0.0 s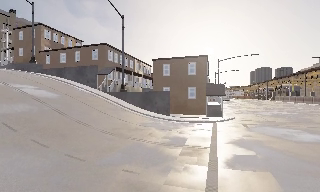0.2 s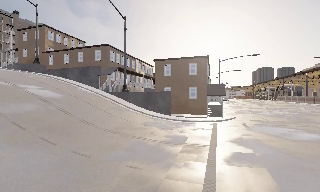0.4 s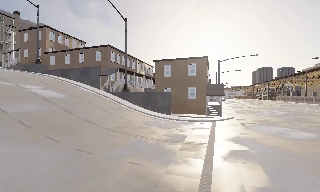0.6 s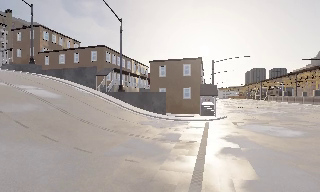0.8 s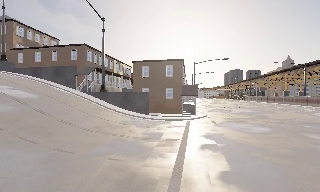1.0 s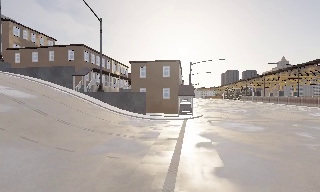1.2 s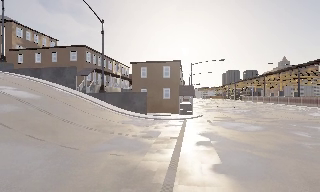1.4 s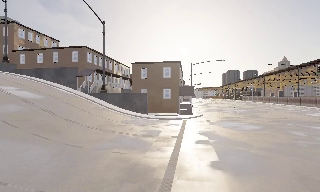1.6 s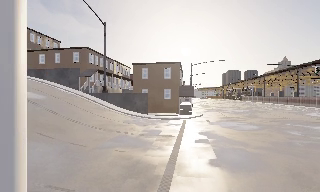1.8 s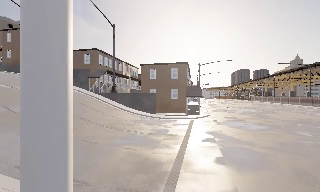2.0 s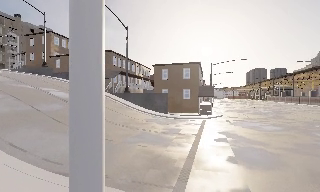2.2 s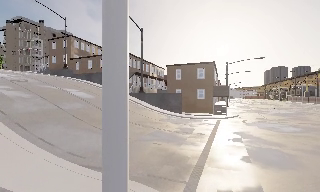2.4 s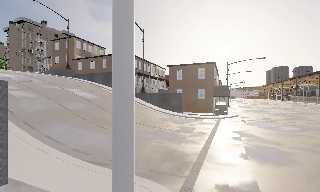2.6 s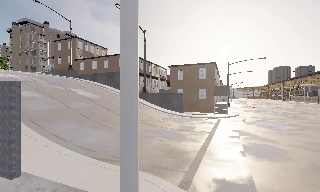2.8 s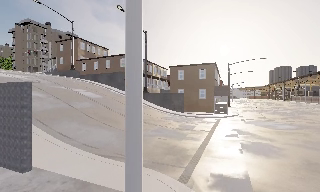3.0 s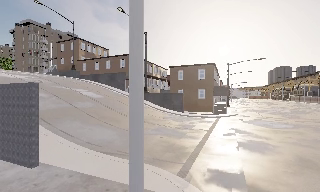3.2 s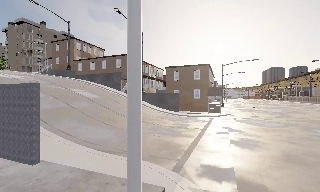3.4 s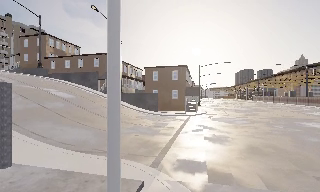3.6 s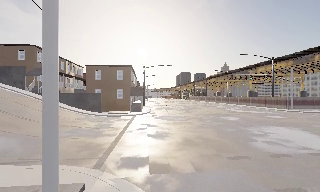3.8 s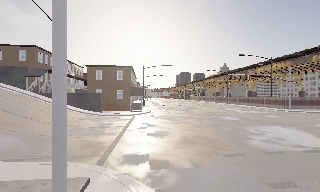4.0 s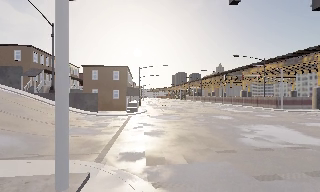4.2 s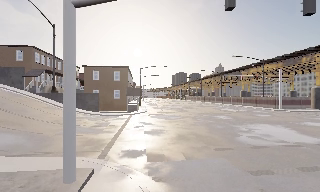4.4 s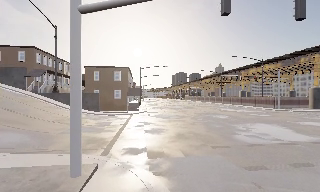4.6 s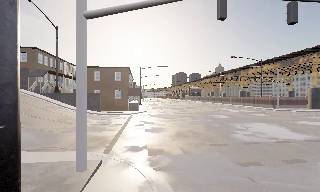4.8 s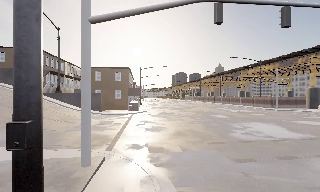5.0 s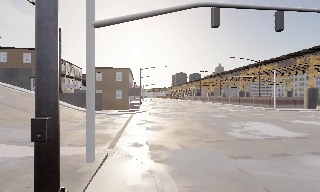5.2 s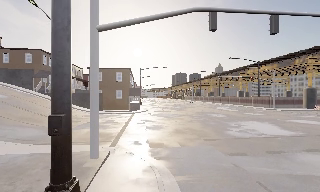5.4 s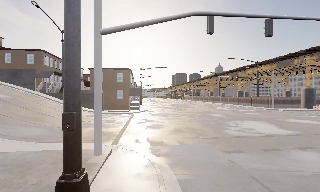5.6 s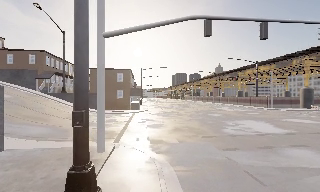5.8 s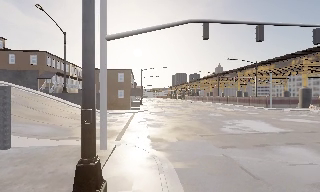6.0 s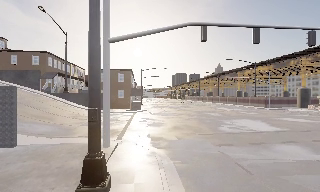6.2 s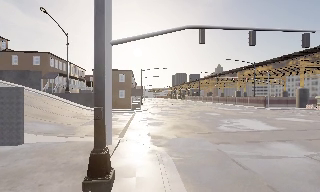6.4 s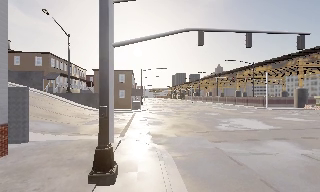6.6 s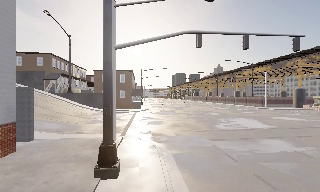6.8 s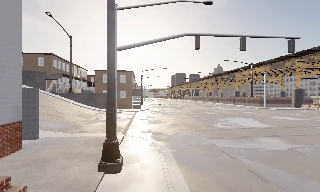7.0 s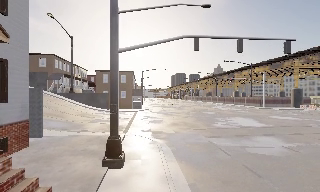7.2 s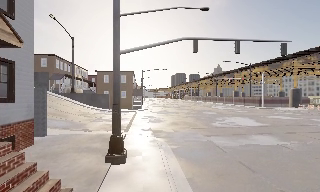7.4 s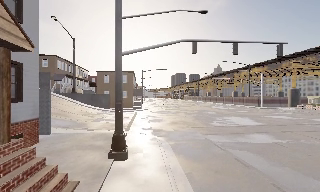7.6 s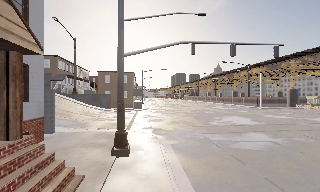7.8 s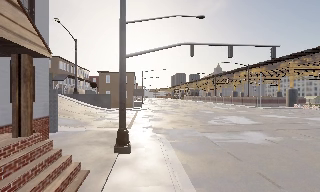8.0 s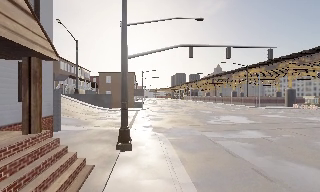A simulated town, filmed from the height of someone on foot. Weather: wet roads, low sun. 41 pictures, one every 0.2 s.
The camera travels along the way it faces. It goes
backward.
0.0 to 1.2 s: The camera travels backward, about 2 m, so what stands in front gets smaller.
1.2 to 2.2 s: The camera pans to its left, which is counterclockwise from overhead, by about 10 degrees. It travels backward, about 1.5 m, so what stands in front gets smaller.
2.2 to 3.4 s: The camera travels backward, about 2 m, so what stands in front gets smaller.
3.4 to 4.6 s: The scene slides to the left, as the camera pans about 20 degrees to its right. It travels backward, about 2 m, so what stands in front gets smaller.
4.6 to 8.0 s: The camera travels backward, about 6 m, so what stands in front gets smaller.
The film runs backward here.
